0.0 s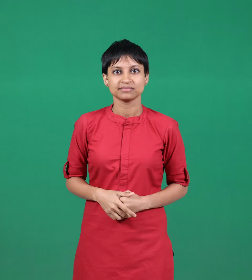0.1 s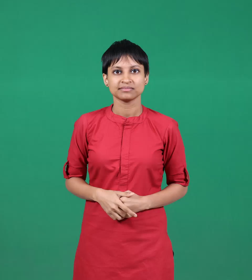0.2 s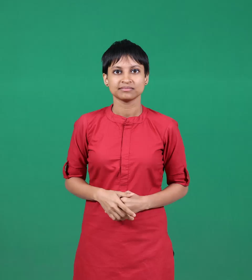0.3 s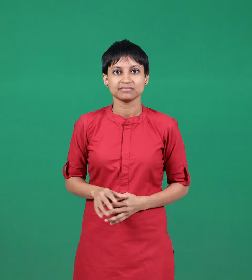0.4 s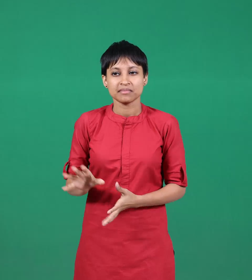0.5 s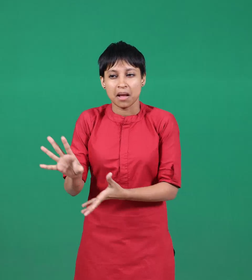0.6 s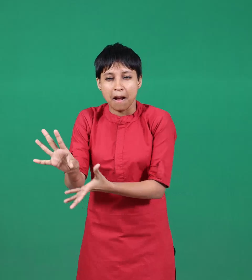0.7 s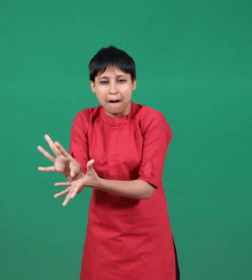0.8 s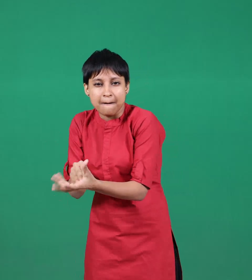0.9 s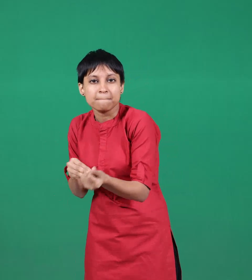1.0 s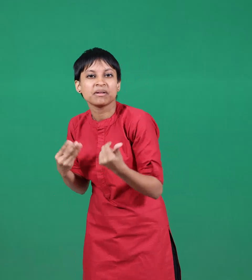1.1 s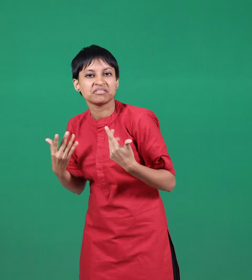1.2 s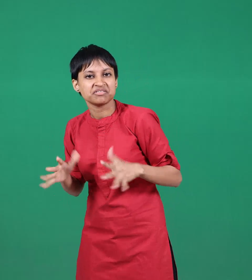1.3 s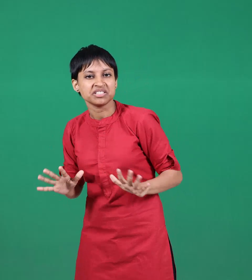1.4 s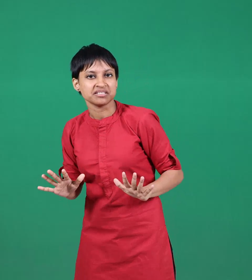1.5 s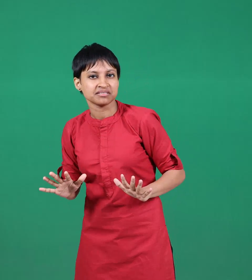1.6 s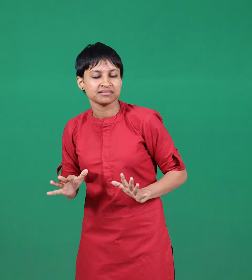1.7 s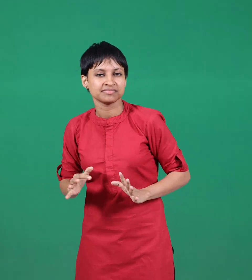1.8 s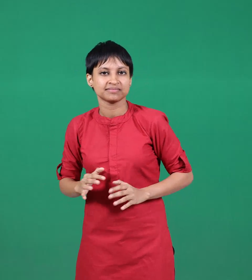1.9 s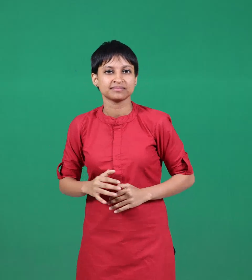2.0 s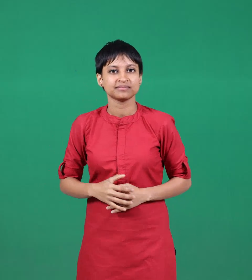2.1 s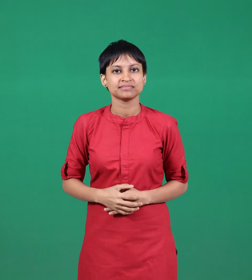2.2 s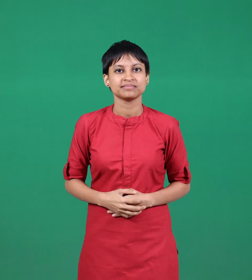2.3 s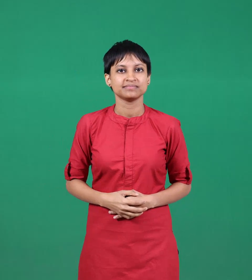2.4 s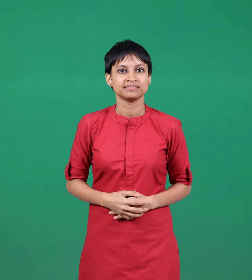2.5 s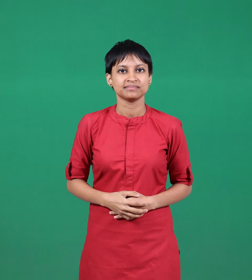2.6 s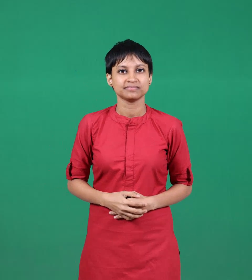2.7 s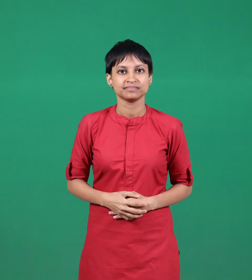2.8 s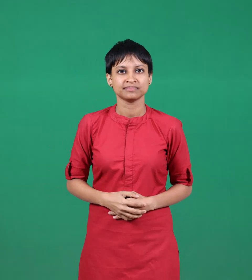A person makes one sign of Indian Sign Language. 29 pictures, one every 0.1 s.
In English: robbed
